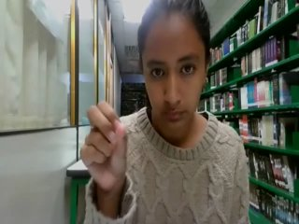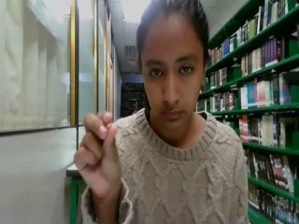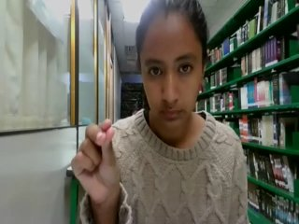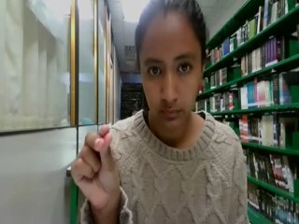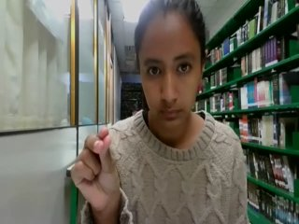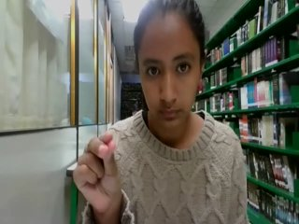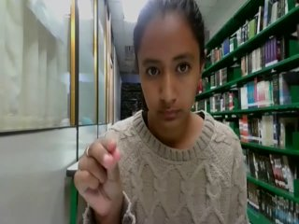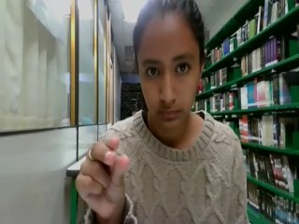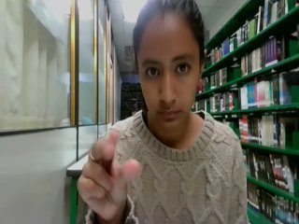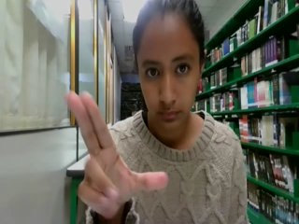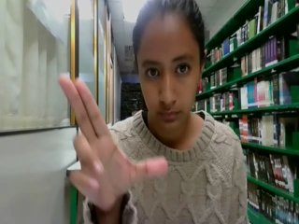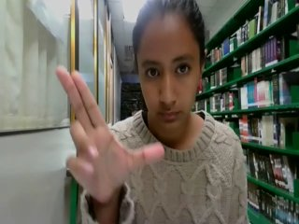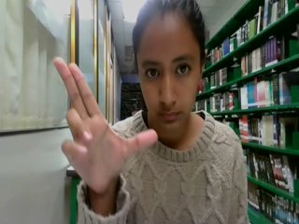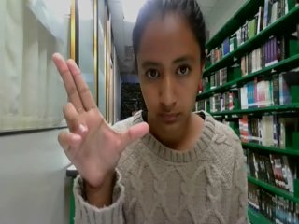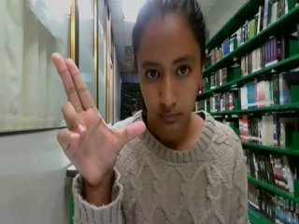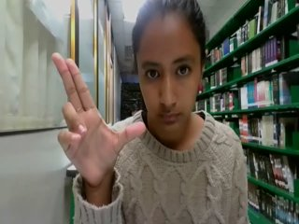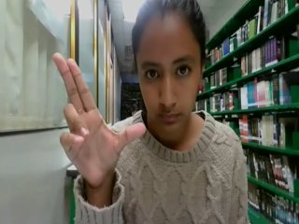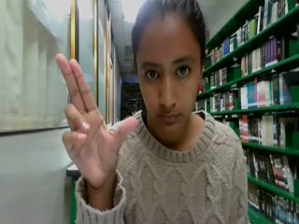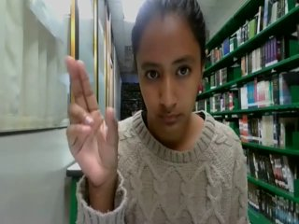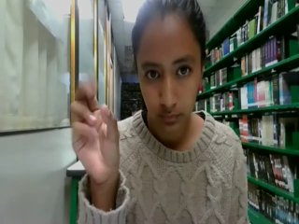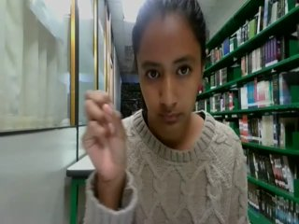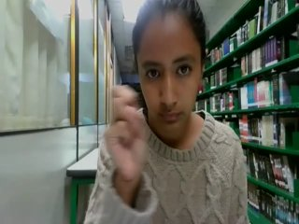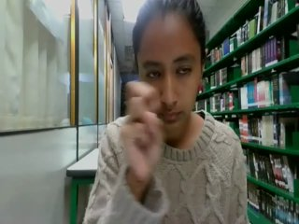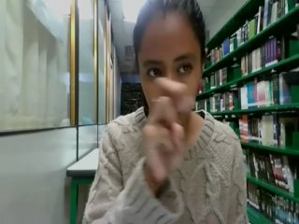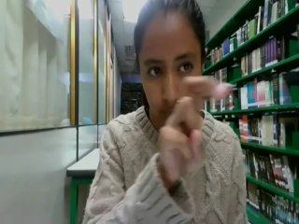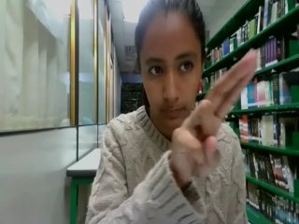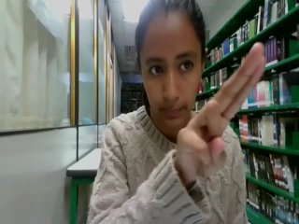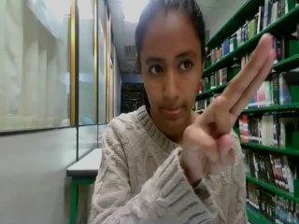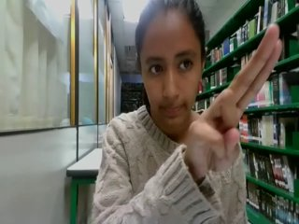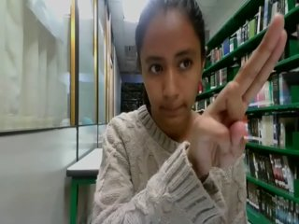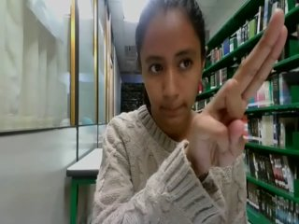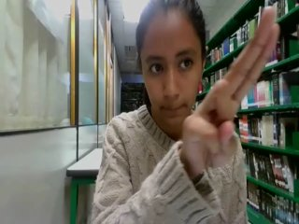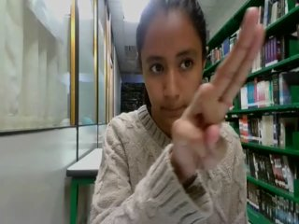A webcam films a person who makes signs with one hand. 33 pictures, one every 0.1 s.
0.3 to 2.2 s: Zoom in.
2.3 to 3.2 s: Pointing with two fingers.
